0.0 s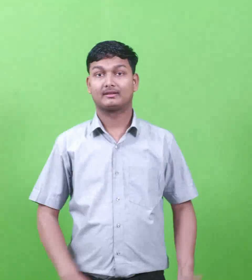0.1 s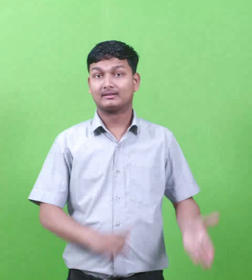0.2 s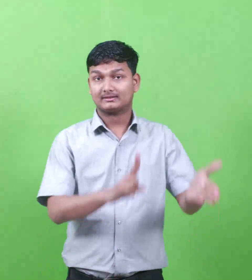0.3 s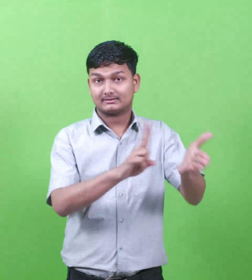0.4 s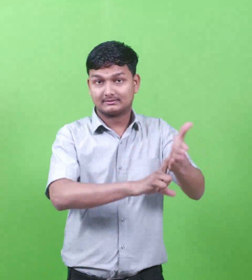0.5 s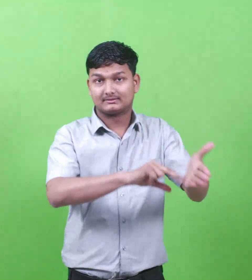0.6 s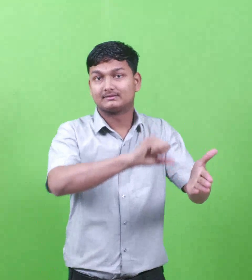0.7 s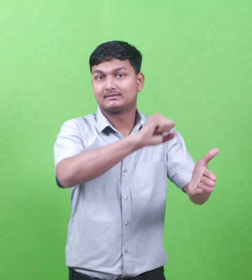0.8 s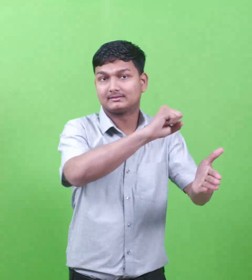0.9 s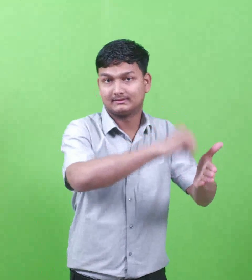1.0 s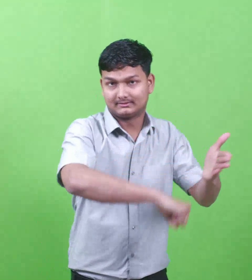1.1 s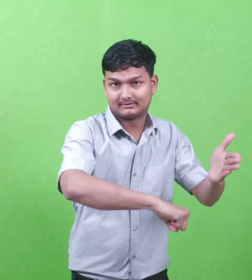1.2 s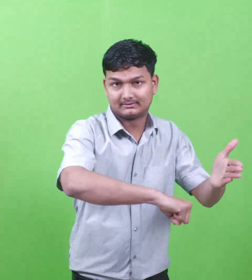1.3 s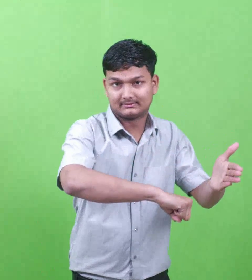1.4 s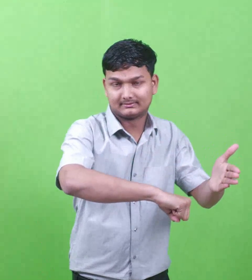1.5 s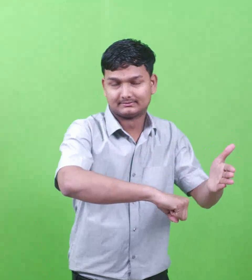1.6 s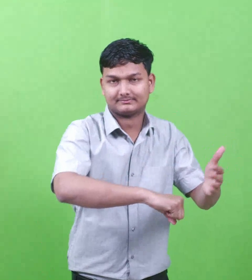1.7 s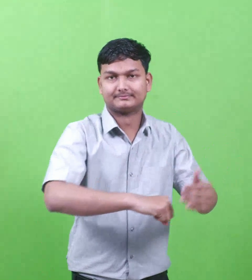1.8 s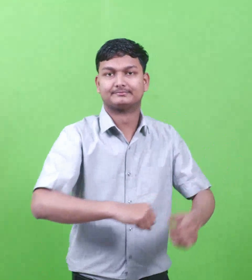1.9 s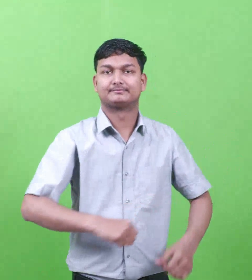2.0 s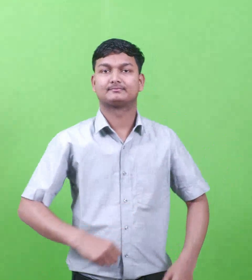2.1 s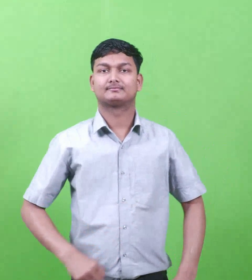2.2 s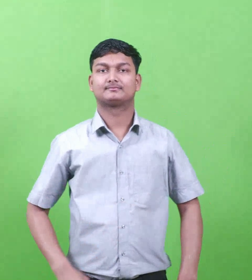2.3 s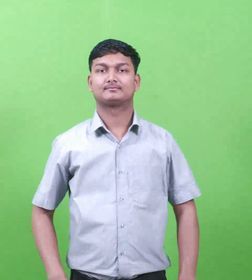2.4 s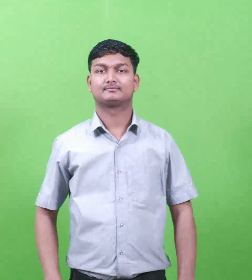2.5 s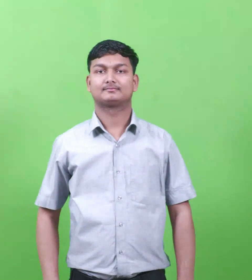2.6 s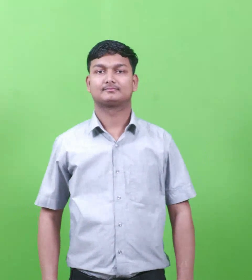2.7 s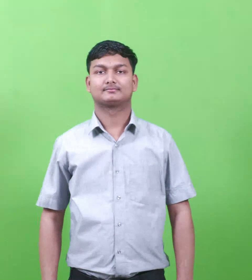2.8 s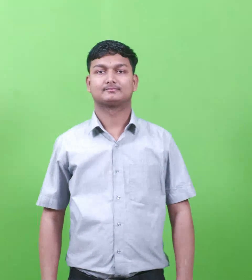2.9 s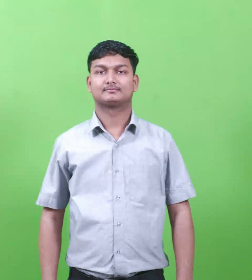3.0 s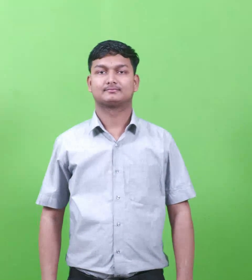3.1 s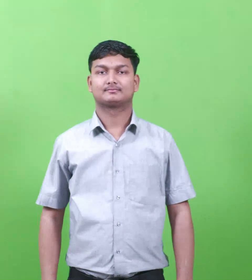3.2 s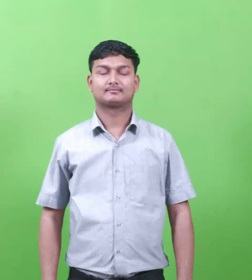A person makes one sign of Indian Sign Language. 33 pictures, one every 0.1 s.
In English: nehemiah
